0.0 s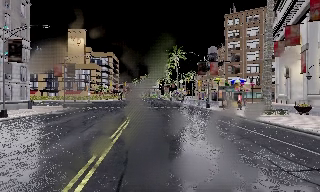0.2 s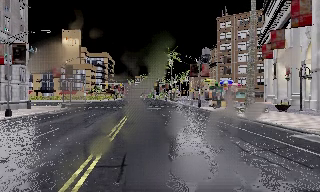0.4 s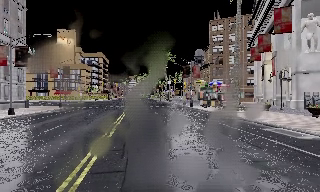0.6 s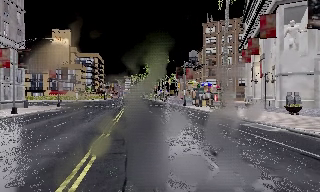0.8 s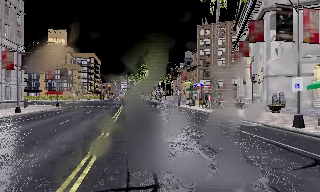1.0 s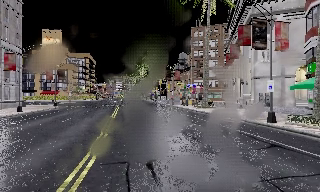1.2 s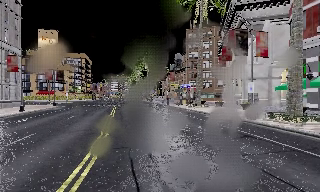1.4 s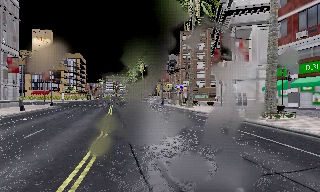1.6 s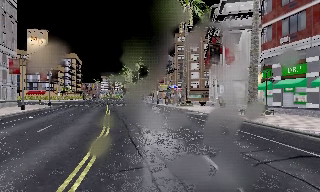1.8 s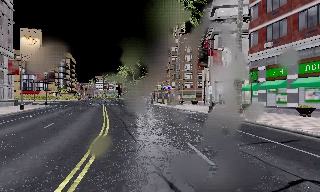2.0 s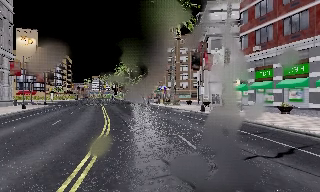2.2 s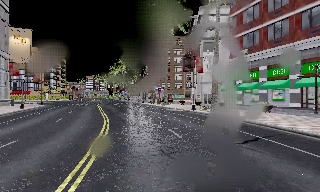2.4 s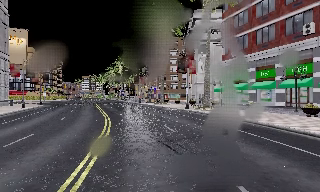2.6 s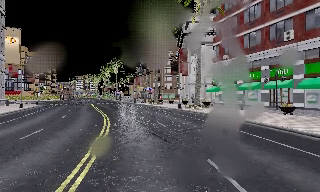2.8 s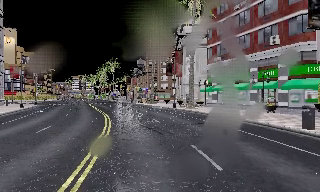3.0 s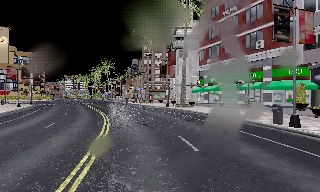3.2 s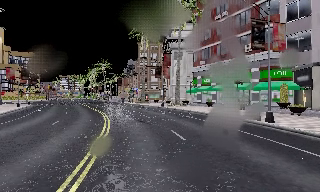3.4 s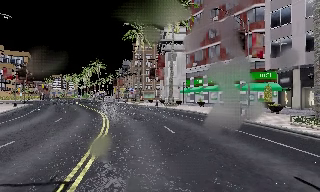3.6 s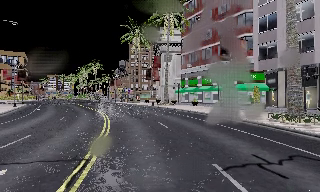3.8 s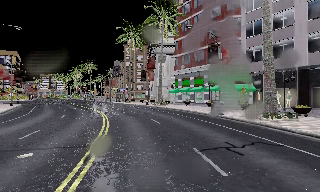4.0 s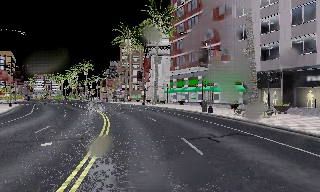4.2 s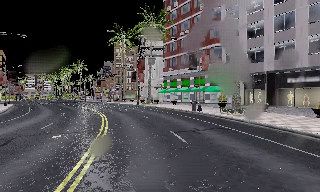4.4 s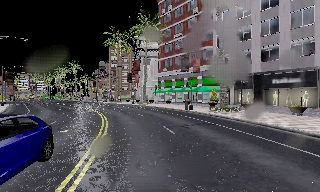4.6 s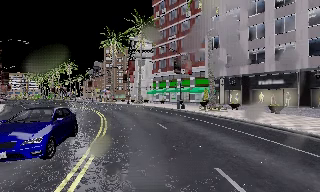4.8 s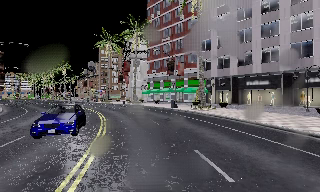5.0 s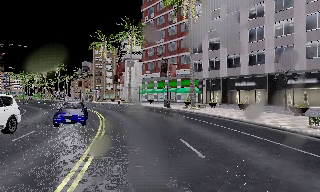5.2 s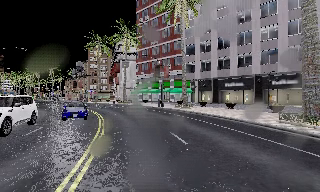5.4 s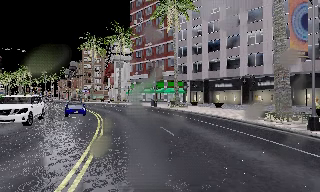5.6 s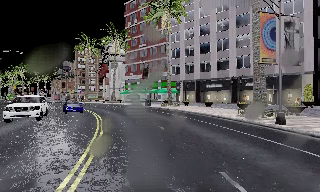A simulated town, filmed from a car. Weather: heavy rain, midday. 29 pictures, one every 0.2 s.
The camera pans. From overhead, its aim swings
clockwise.
The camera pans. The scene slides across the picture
to the left.
0.0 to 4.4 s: The camera pans to its right, which is clockwise from overhead, by about 35 degrees. It travels backward, about 30 m.
4.4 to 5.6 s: The camera swings to its right by about 10 degrees, and the scene slides to the left. It travels backward, about 8 m, so what stands in front gets smaller.
The film runs backward here.
